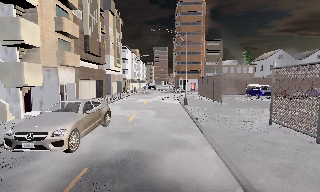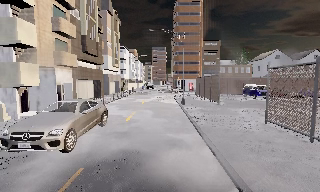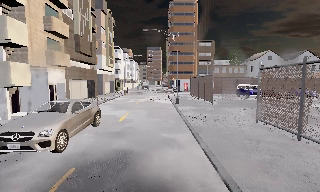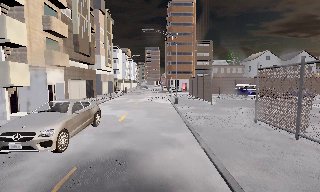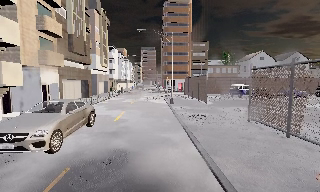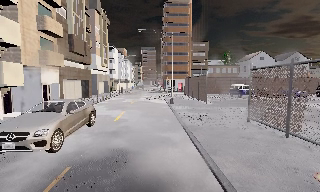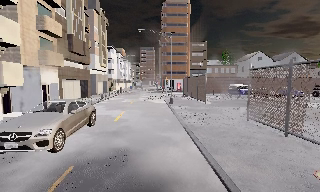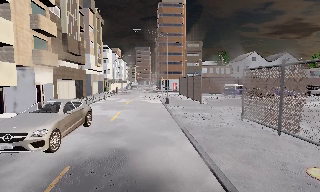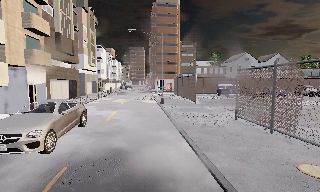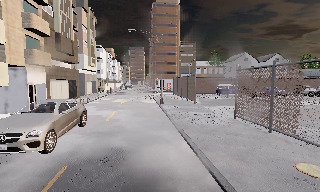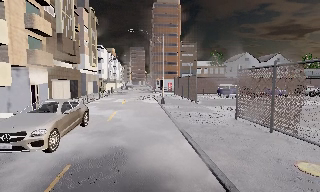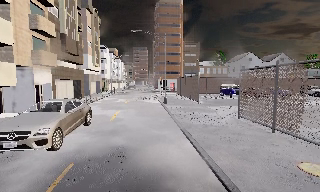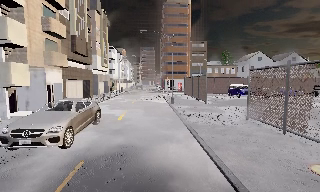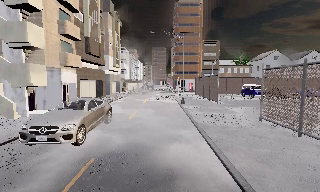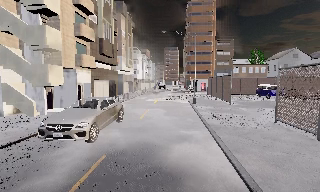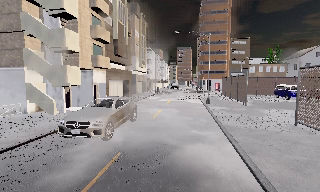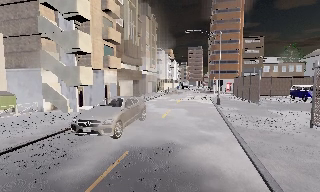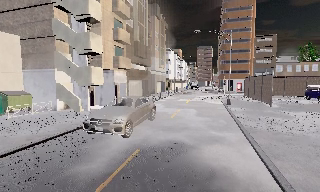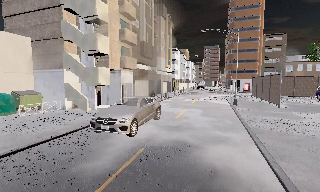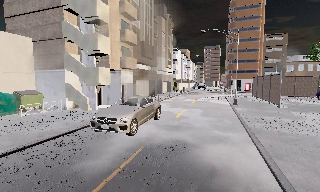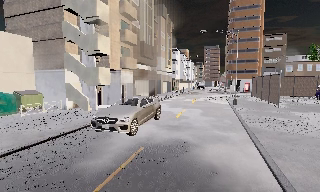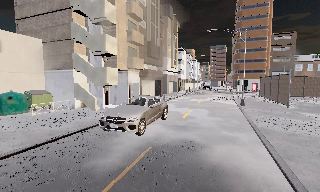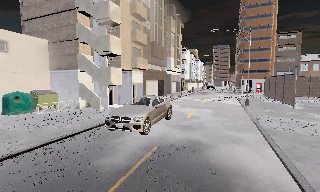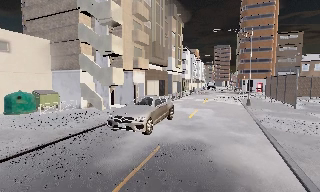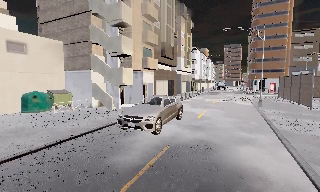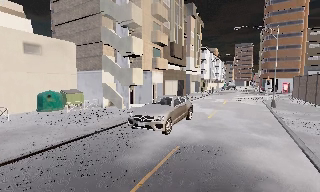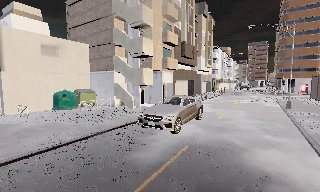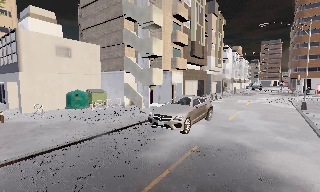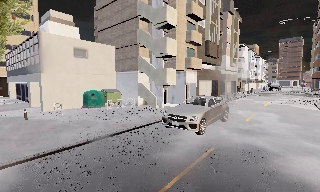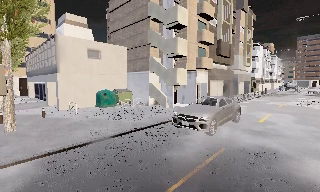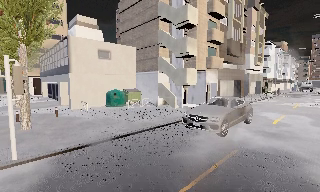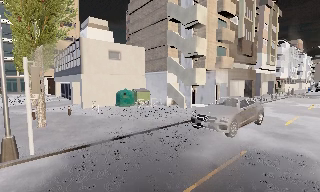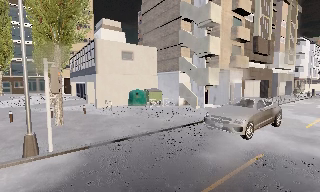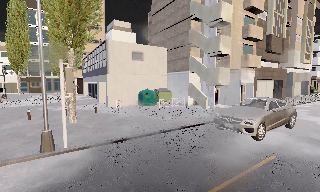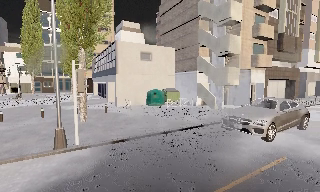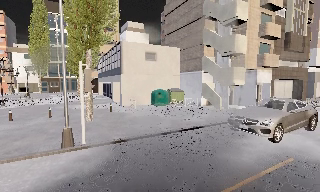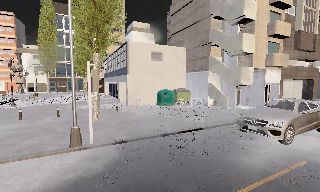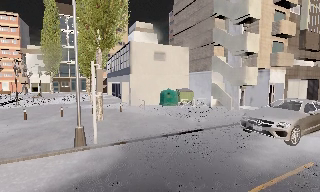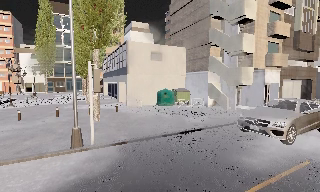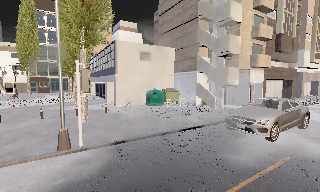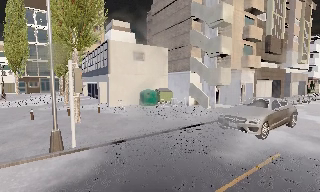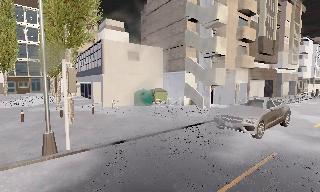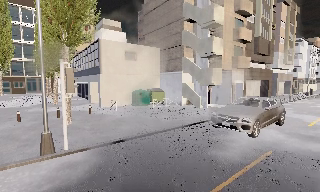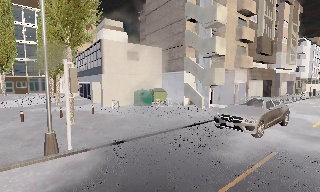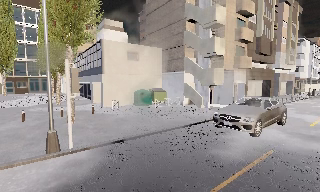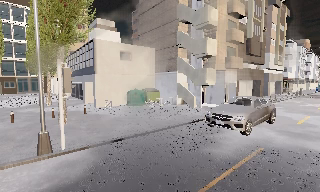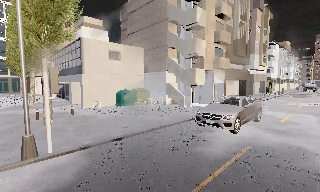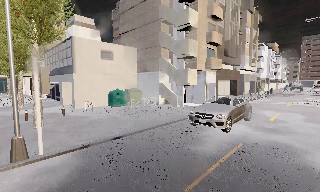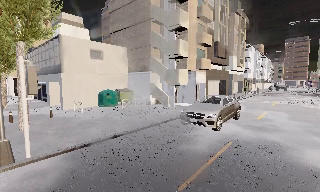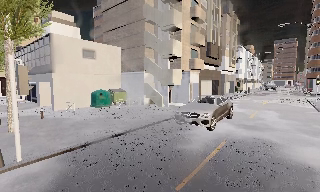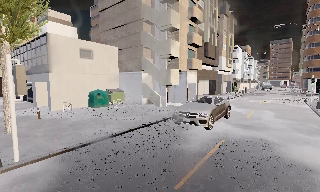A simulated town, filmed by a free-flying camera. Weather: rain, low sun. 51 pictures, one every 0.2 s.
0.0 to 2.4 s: The camera travels backward, about 0.5 m, so what stands in front gets smaller.
2.4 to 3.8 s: The camera swings to its left by about 20 degrees, and the scene slides to the right.
3.8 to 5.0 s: The camera shifts only a little, or ends up much as it began.
5.0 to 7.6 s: The scene slides to the right, as the camera pans about 35 degrees to its left. It travels to its left, about 0.5 m, so close, fixed things drift to the right.
7.6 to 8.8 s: The camera shifts only a little, or ends up much as it began.
8.8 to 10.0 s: The scene slides to the left, as the camera pans about 15 degrees to its right.
The film runs backward here.
